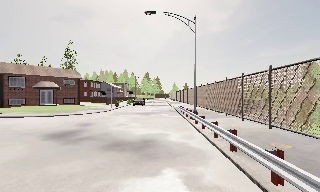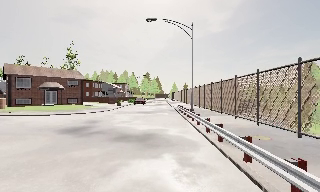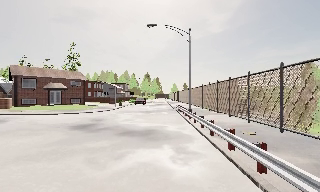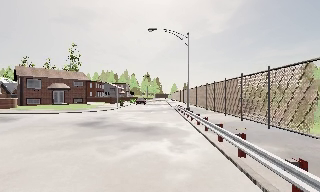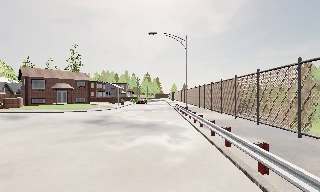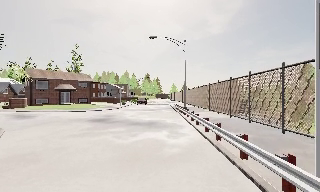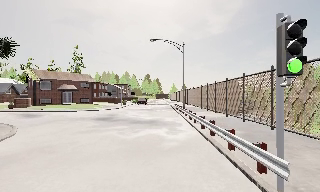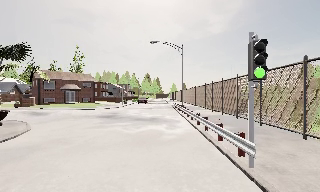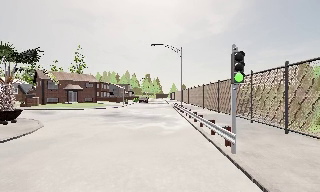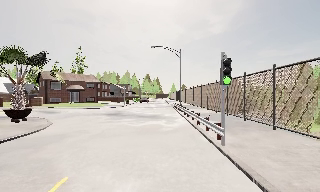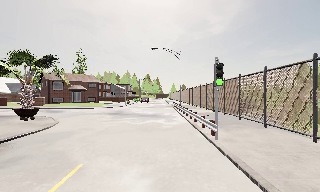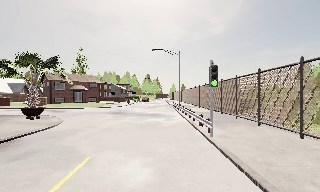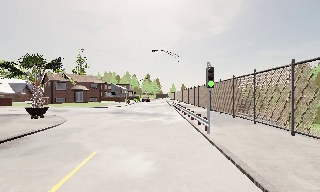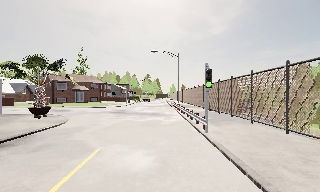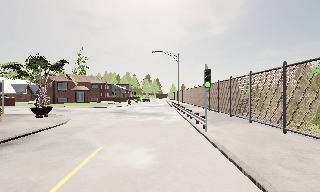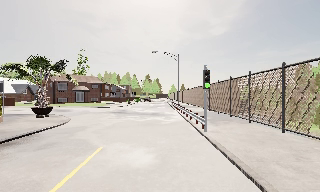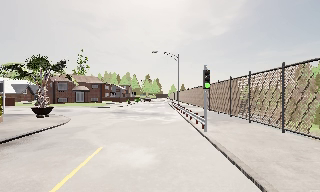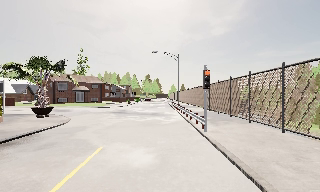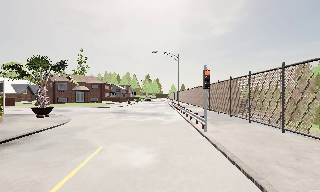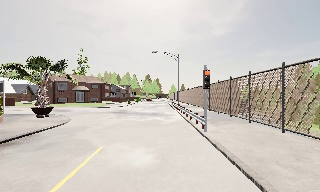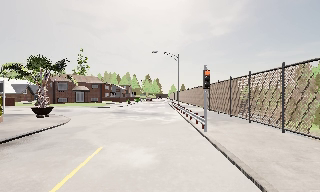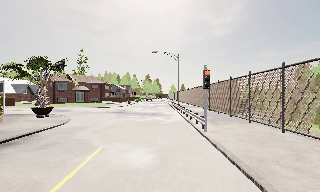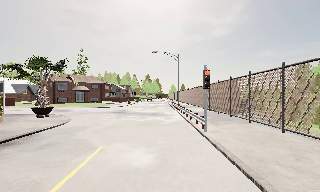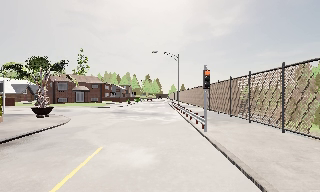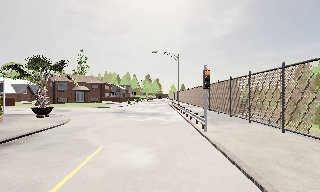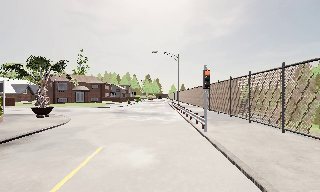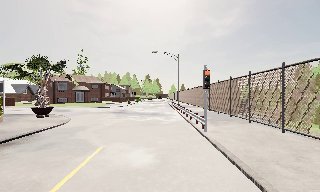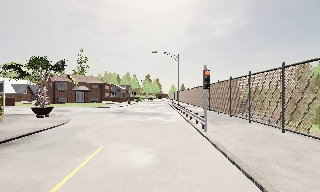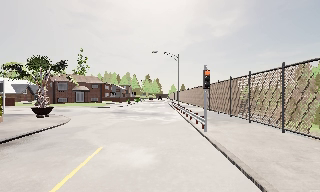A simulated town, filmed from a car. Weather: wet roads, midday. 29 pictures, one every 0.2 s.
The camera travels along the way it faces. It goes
backward.
0.0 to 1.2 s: The camera travels backward, about 5 m, so what stands in front gets smaller.
1.2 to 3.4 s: The camera travels backward, about 5 m, so what stands in front gets smaller. It loses speed.
3.4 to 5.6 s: The camera keeps its place and its aim.
The film runs backward here.
